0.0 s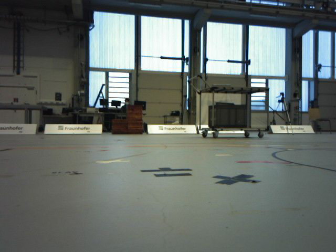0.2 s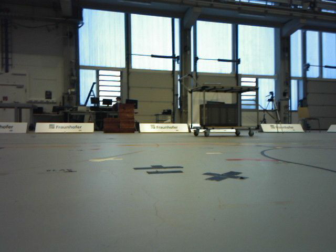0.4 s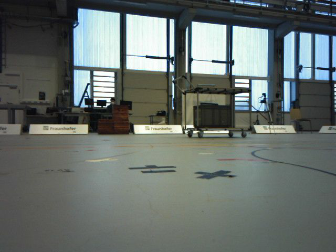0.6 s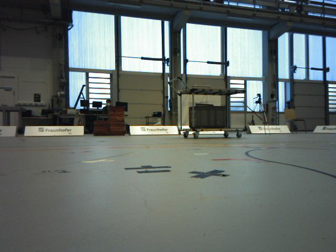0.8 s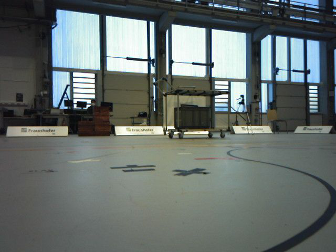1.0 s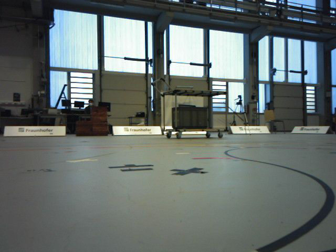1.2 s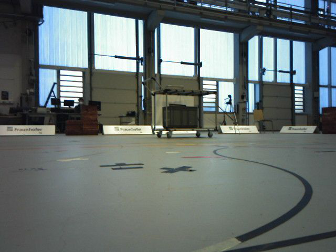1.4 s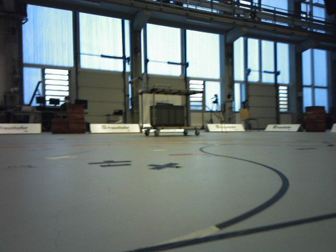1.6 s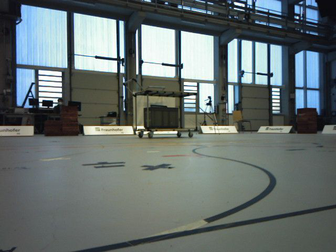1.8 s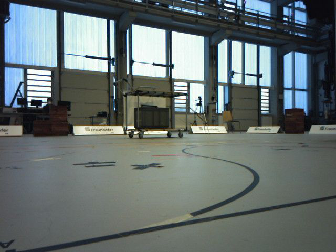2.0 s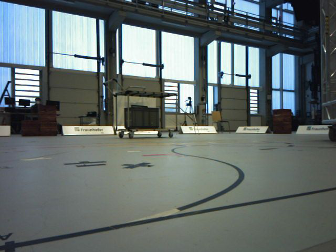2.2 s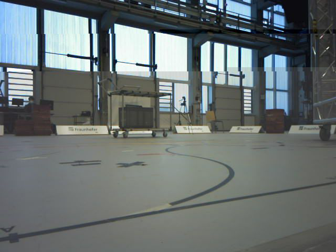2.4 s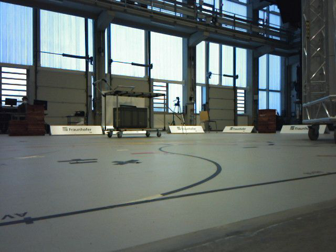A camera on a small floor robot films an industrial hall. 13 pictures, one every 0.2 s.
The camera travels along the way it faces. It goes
backward.
0.0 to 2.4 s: The camera swings to its right by about 20 degrees, and the scene slides to the left. It travels backward, about 0.5 m, so what stands in front gets smaller.
The film runs backward here.
